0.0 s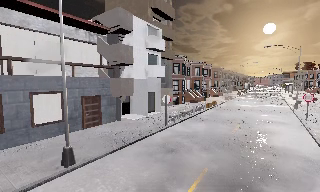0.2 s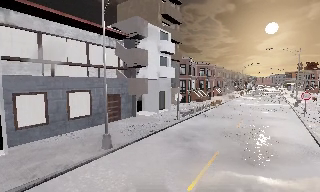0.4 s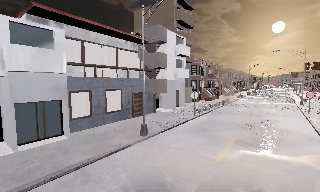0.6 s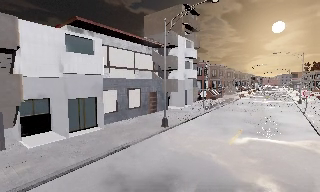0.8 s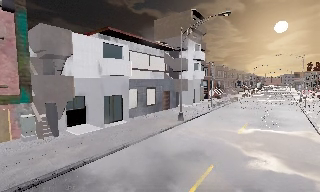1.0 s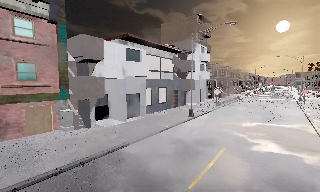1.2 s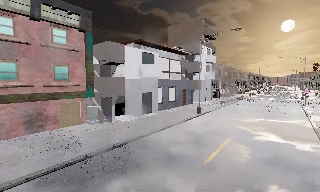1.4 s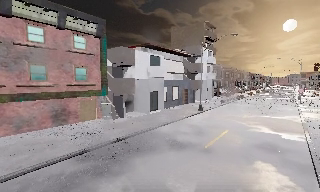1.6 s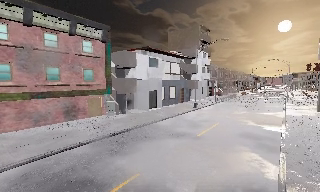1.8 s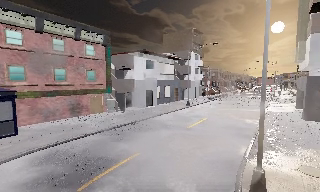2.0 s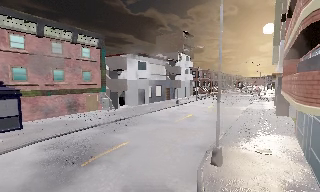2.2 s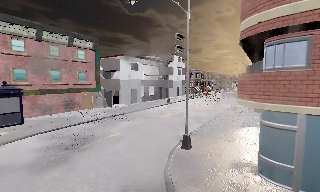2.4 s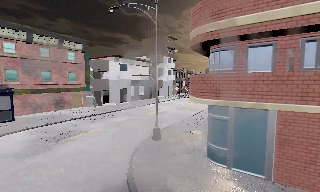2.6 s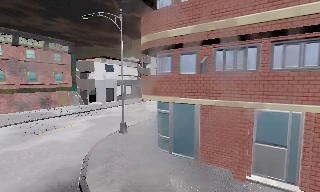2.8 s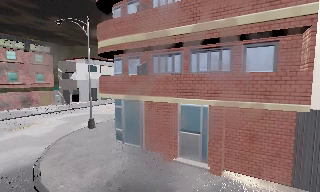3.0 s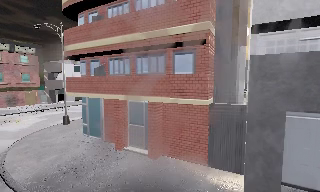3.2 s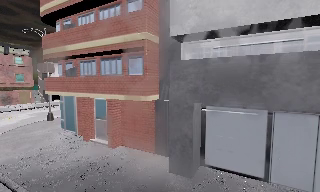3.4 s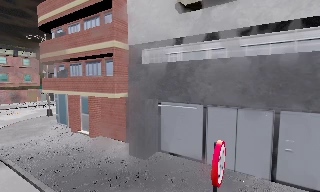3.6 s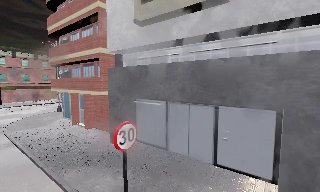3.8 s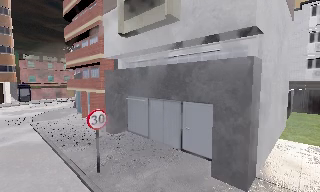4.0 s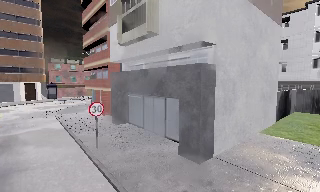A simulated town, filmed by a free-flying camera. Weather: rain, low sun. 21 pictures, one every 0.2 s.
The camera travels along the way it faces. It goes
backward.
0.0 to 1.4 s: The camera travels backward and to its left, about 14 m, so what stands in front gets smaller.
1.4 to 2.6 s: The camera travels backward and to its right, about 10 m, so what stands in front gets smaller.
2.6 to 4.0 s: The camera pans to its left, which is counterclockwise from overhead, by about 20 degrees. It travels to its right and backward, about 16 m, so close, fixed things drift to the left.
The film runs backward here.
